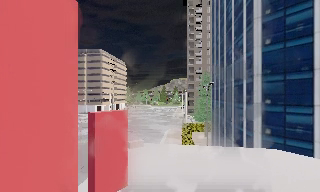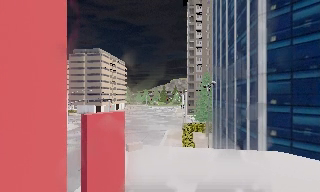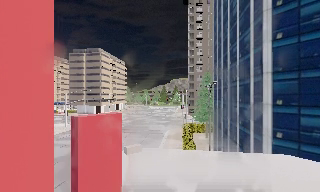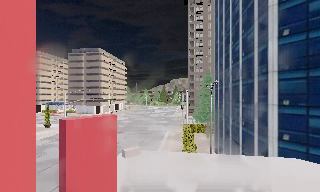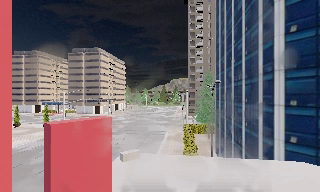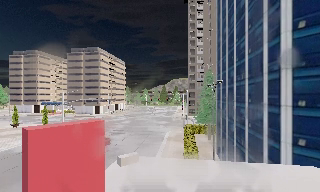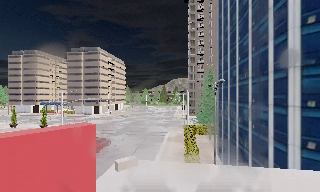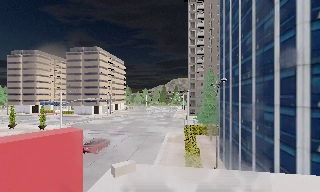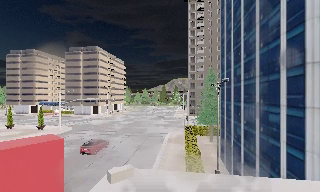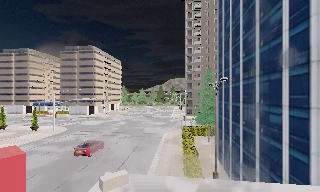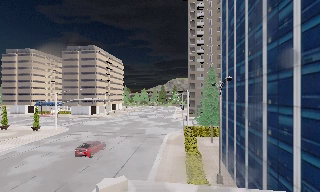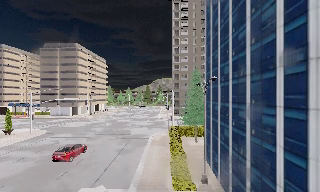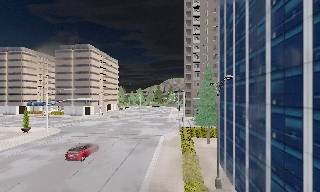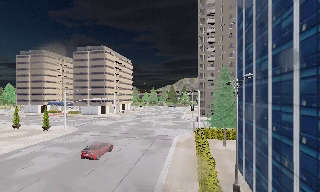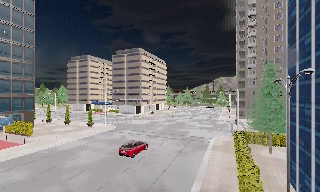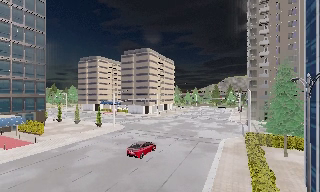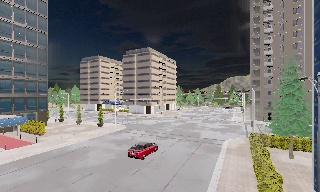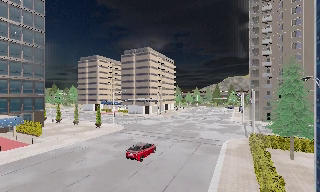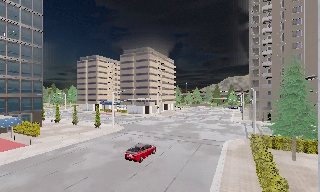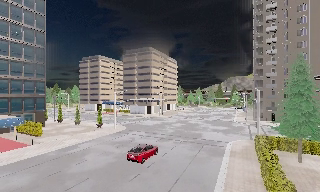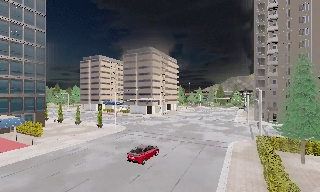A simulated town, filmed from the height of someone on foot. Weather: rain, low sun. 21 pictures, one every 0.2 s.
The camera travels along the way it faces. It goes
forward.
0.0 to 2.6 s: The camera travels forward, about 5 m, so what stands in front looms larger.
2.6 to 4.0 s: The scene slides to the right, as the camera pans about 15 degrees to its left. It travels forward, about 2.5 m, so what stands in front looms larger.
The film runs forward here.
